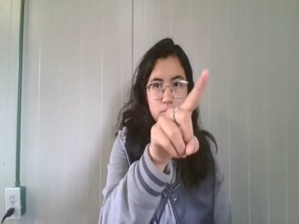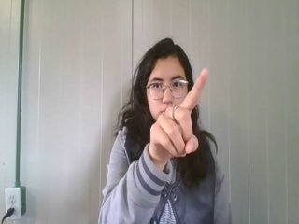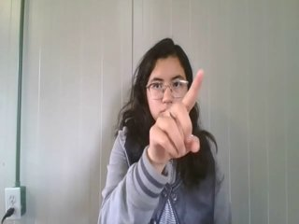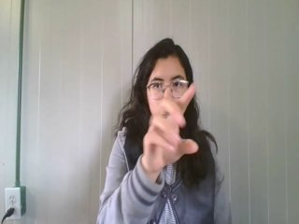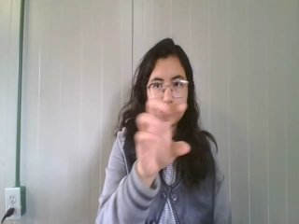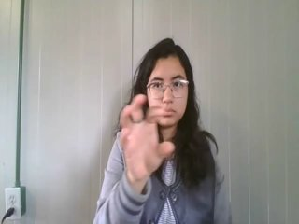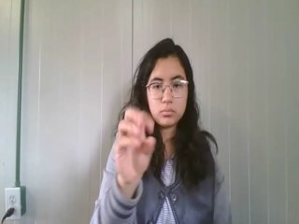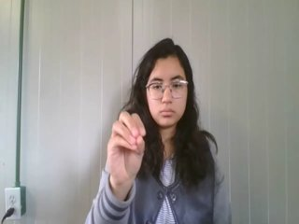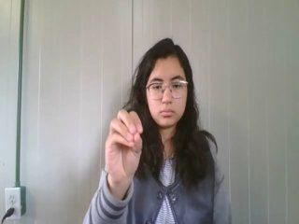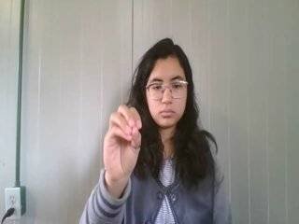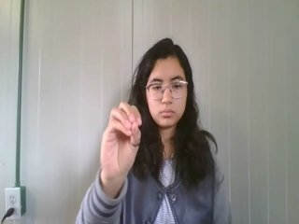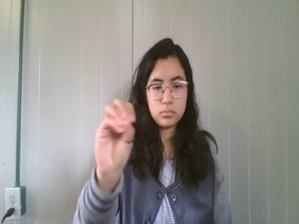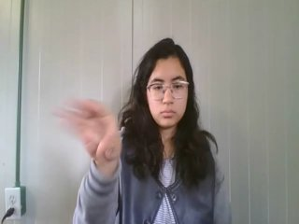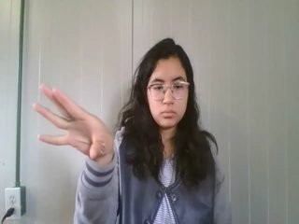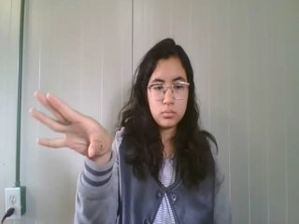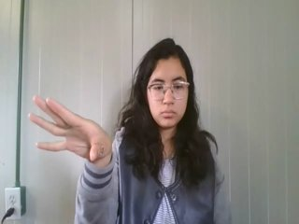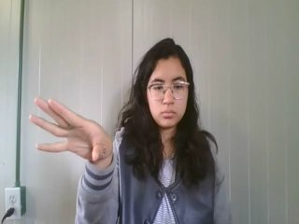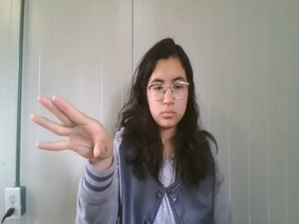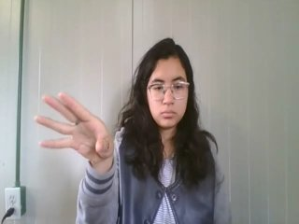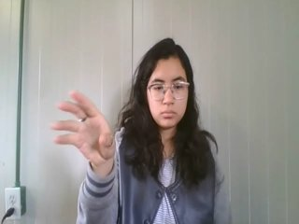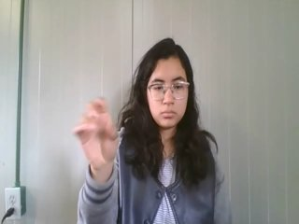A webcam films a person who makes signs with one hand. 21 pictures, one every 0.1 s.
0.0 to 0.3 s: Pointing with one finger.
0.4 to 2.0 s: On the screen the hand sweeps to the left. The name of the sign: Throw right.
